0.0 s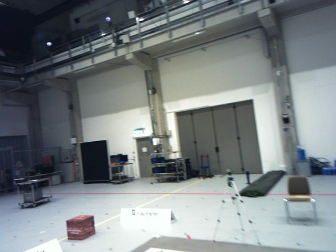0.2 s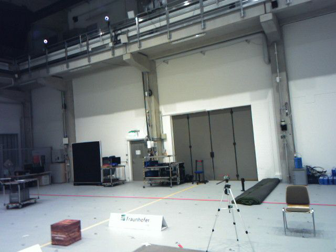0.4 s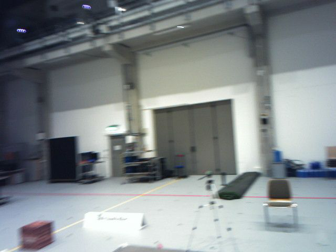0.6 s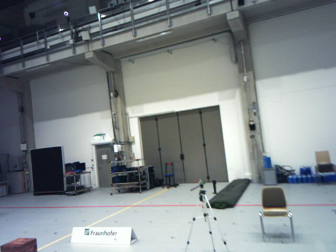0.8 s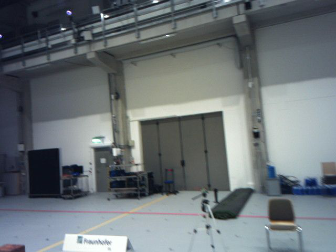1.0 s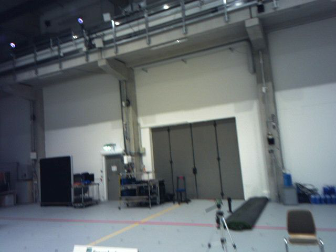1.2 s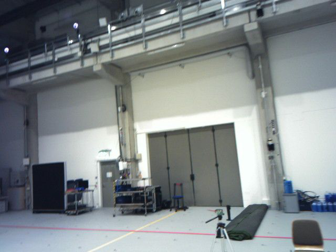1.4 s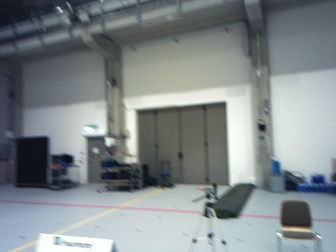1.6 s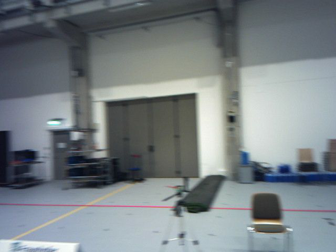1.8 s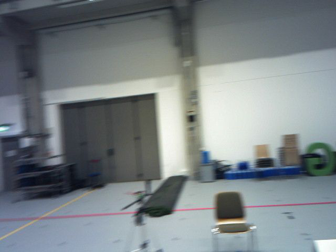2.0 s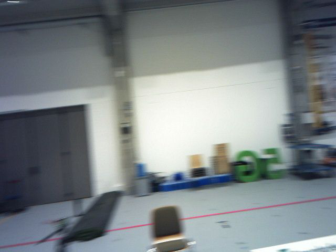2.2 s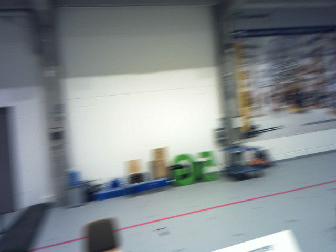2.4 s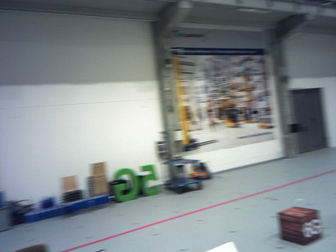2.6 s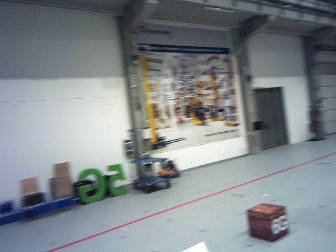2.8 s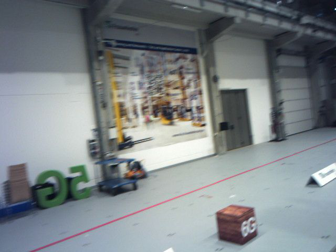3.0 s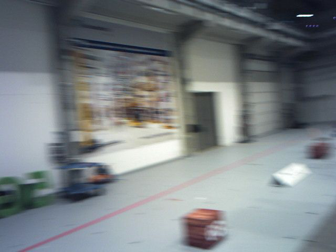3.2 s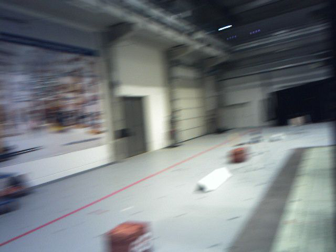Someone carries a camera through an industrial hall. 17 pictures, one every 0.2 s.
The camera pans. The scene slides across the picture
to the left.
The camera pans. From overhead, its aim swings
clockwise.
0.0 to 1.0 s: The camera travels forward, about 1.2 m, so what stands in front looms larger.
1.0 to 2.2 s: The scene slides to the left, as the camera pans about 40 degrees to its right. It travels forward, about 1.6 m. It loses speed.
2.2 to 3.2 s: The camera pans to its right, which is clockwise from overhead, by about 40 degrees. It travels forward, about 0.9 m.
The film runs forward here.
